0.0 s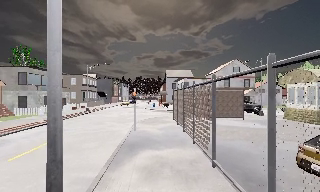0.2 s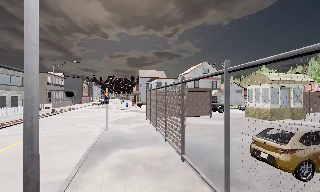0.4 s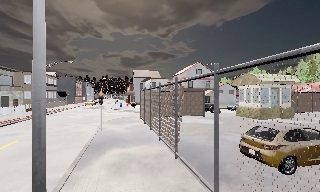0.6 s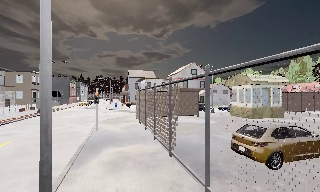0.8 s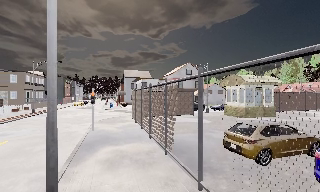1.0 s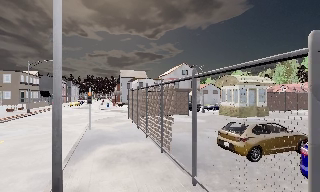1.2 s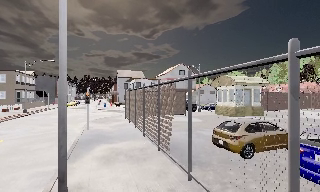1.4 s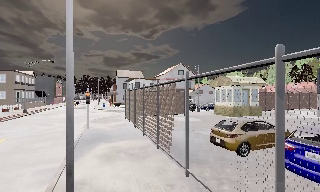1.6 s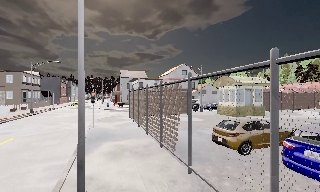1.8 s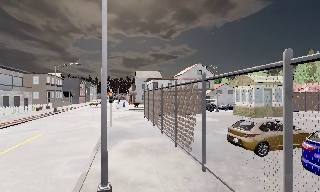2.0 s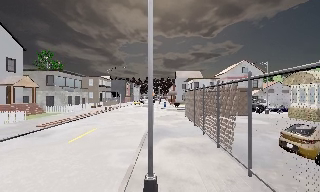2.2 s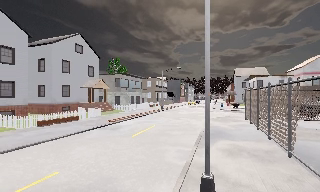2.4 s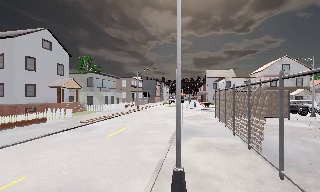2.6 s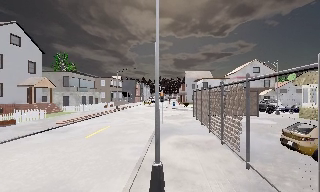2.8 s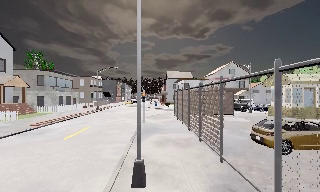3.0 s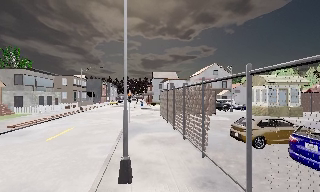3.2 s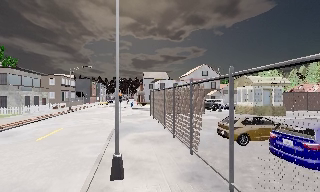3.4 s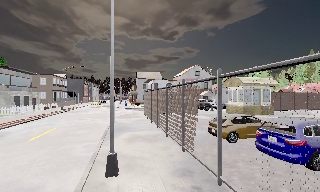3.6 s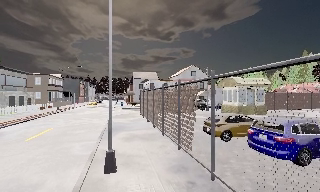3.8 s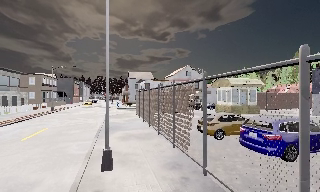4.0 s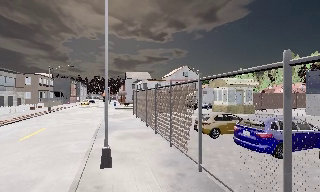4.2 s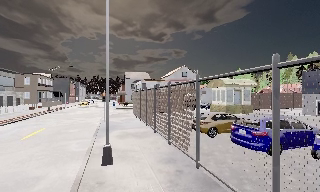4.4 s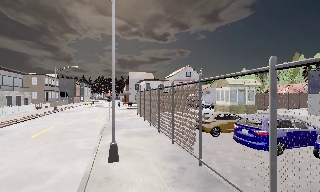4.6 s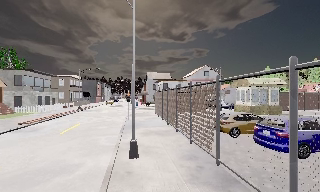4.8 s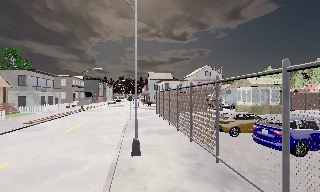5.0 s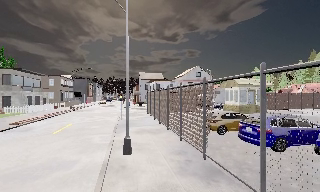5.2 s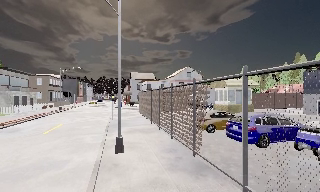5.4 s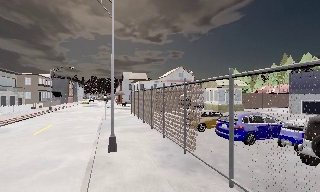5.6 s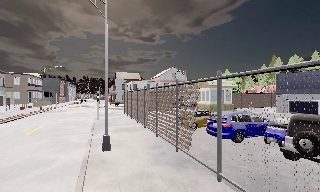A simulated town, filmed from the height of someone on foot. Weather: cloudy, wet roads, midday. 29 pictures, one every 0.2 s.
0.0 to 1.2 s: The scene slides to the left, as the camera pans about 15 degrees to its right. It travels backward, about 1.5 m, so what stands in front gets smaller.
1.2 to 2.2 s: The camera swings to its left by about 40 degrees, and the scene slides to the right. It travels backward, about 1 m.
2.2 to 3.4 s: The camera pans to its right, which is clockwise from overhead, by about 35 degrees. It travels backward, about 1.5 m.
3.4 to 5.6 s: The camera travels backward, about 2.5 m, so what stands in front gets smaller.
The film runs backward here.
